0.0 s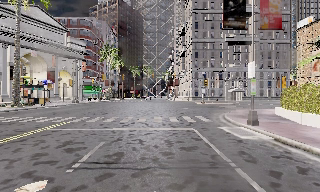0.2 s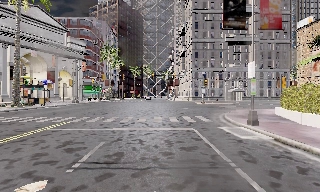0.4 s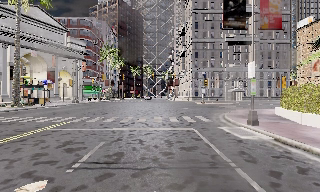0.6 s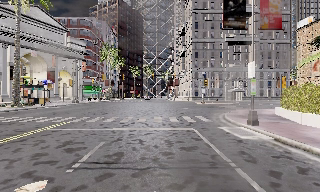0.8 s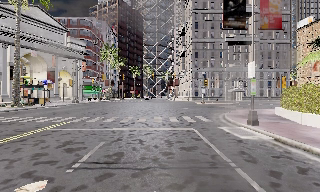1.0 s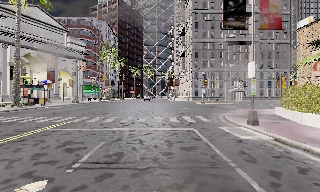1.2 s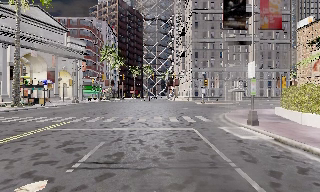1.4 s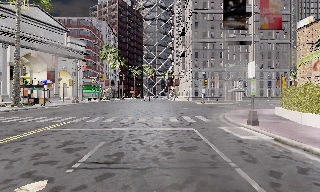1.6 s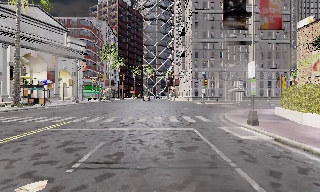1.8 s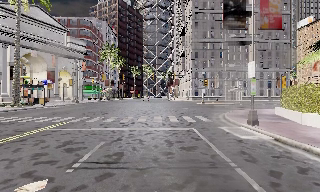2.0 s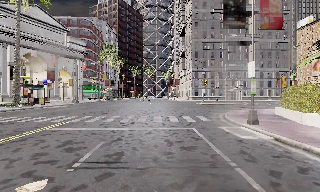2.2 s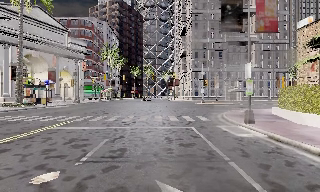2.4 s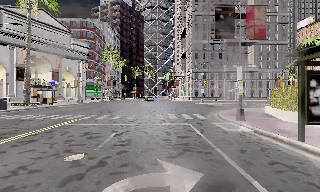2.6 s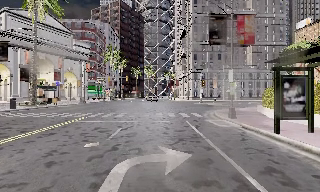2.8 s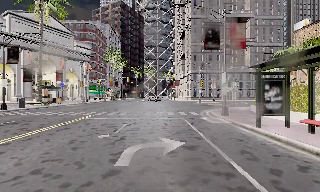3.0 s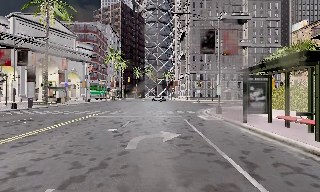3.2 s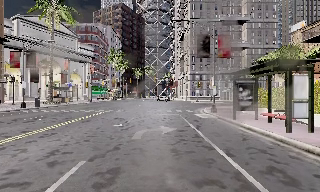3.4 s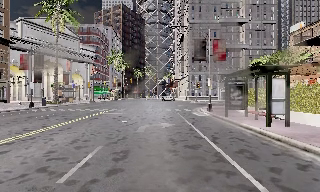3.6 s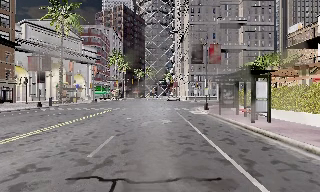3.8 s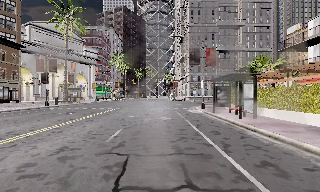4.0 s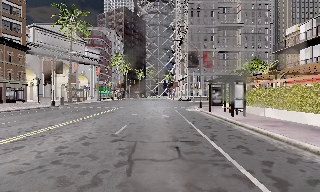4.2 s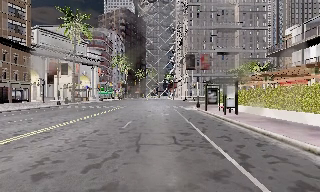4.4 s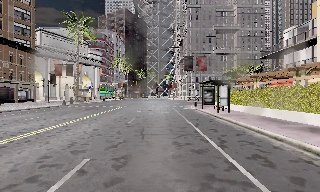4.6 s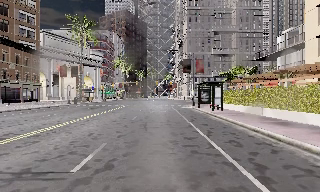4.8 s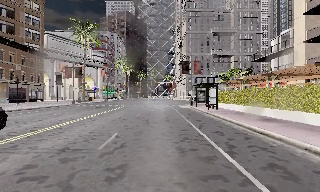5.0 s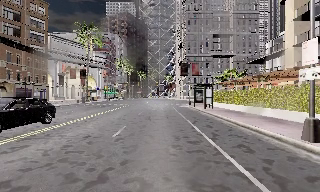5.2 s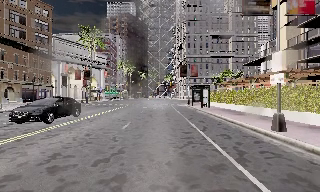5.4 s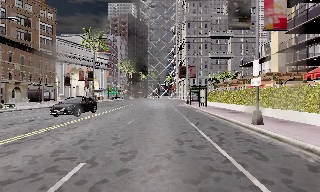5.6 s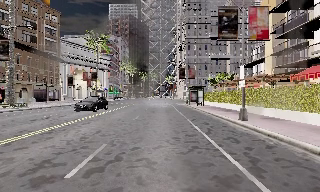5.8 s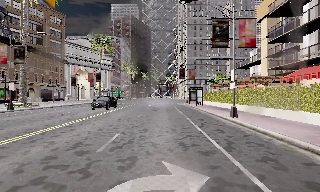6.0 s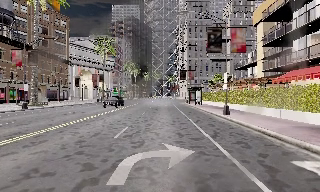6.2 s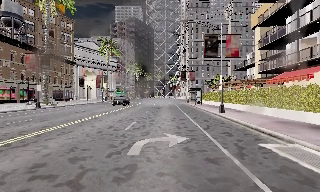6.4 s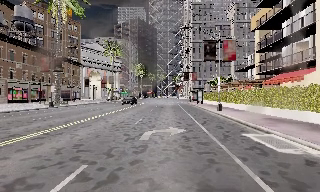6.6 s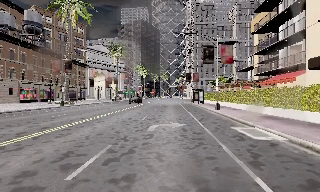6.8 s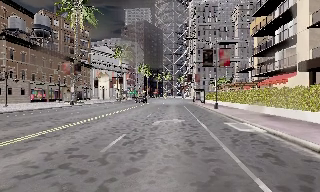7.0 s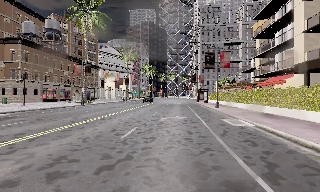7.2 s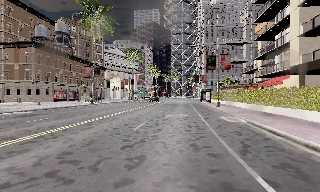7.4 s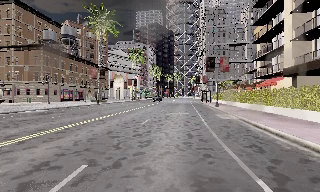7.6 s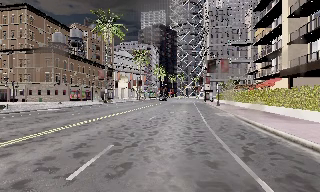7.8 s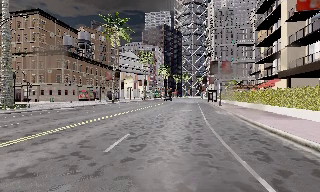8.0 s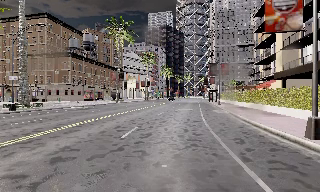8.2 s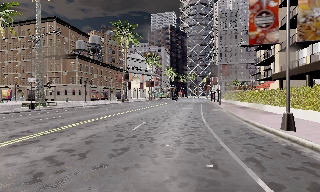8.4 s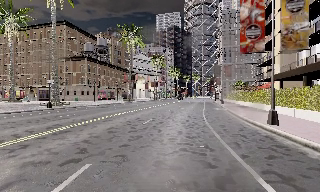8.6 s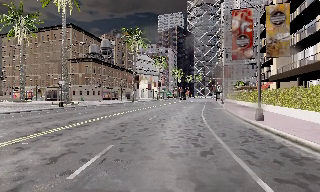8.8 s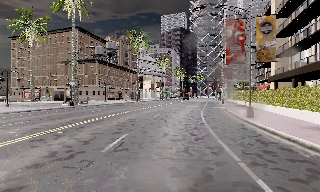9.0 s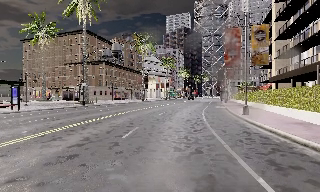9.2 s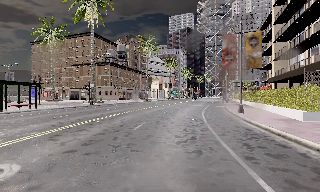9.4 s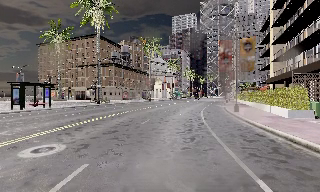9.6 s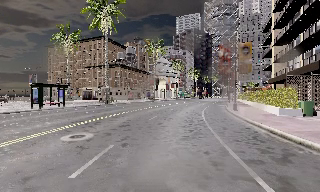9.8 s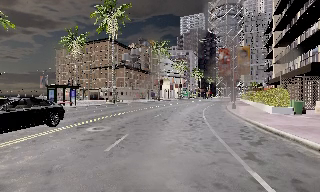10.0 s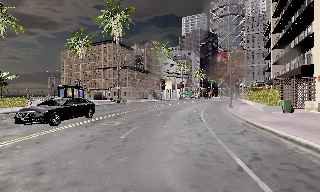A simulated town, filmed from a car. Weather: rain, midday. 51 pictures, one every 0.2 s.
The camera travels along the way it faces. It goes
backward.
0.0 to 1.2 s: The camera keeps its place and its aim.
1.2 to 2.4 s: The camera travels backward, about 1.5 m, so what stands in front gets smaller. It gains speed.
2.4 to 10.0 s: The camera pans to its left, which is counterclockwise from overhead, by about 25 degrees. It travels backward, about 50 m, so what stands in front gets smaller.
The film runs backward here.
